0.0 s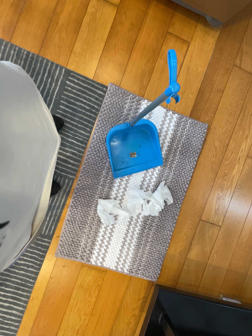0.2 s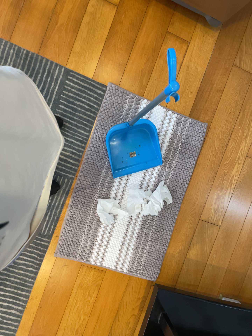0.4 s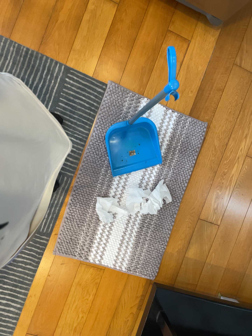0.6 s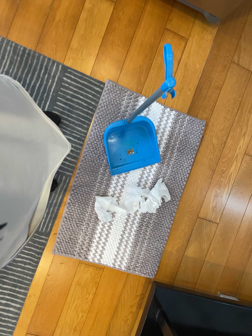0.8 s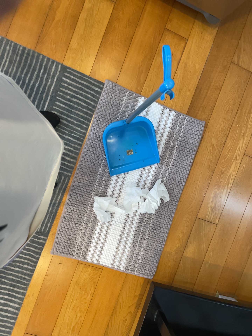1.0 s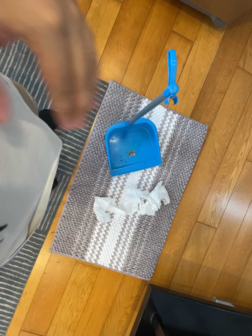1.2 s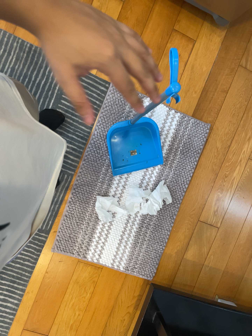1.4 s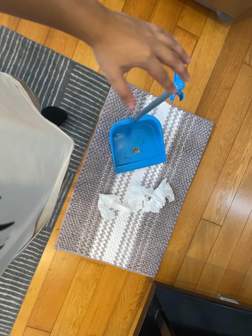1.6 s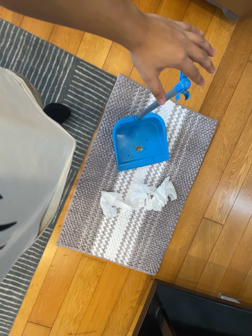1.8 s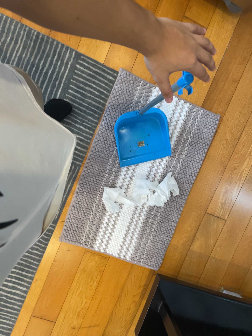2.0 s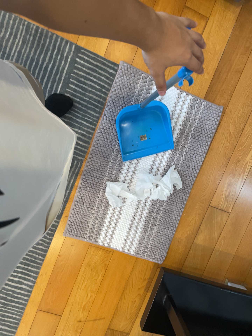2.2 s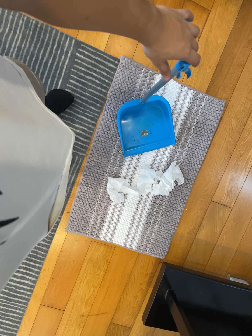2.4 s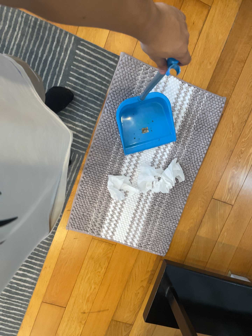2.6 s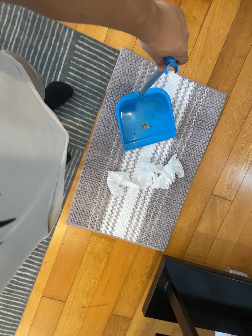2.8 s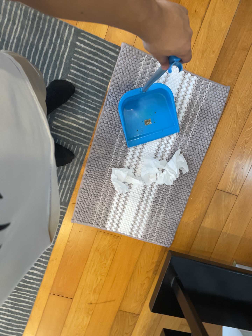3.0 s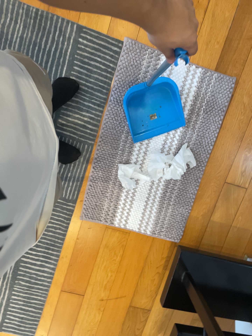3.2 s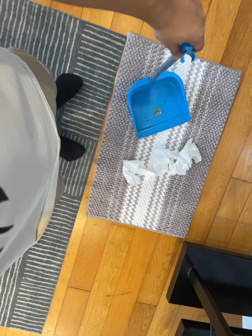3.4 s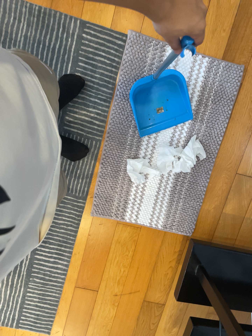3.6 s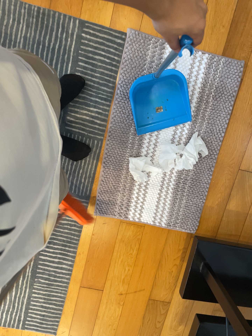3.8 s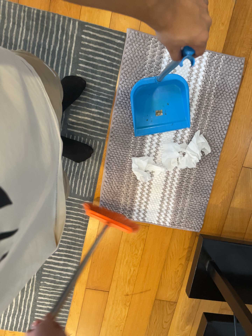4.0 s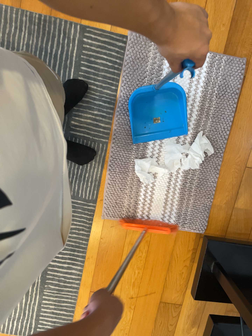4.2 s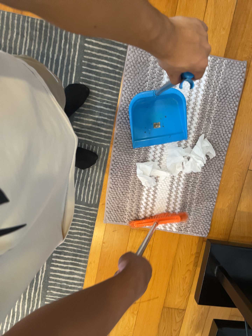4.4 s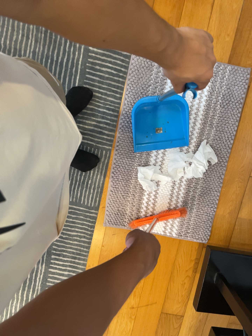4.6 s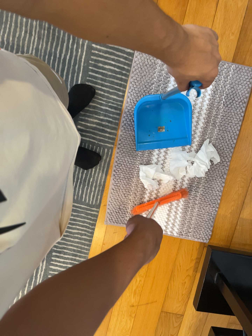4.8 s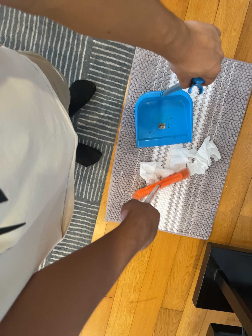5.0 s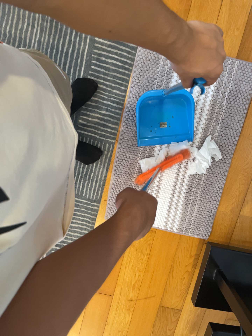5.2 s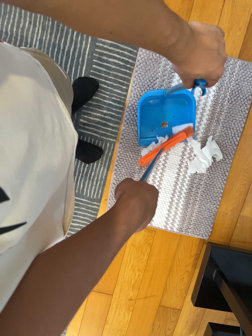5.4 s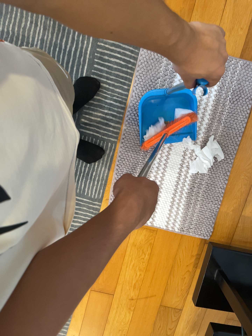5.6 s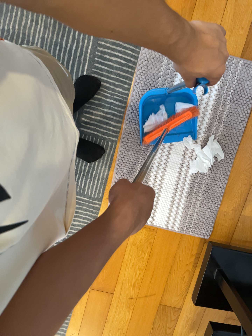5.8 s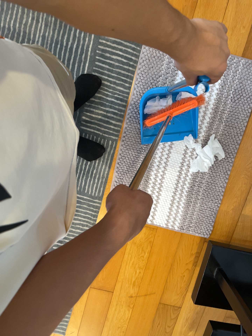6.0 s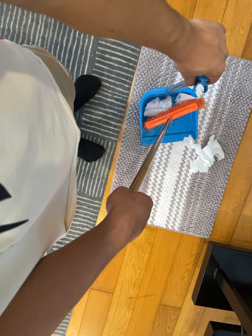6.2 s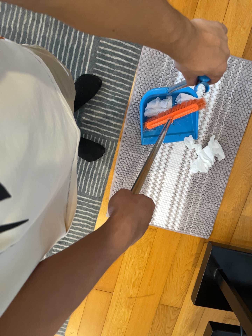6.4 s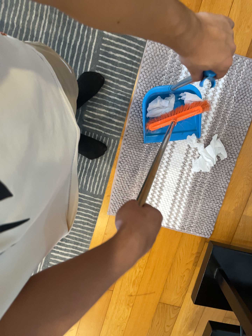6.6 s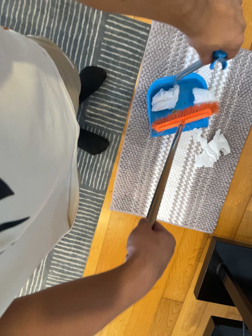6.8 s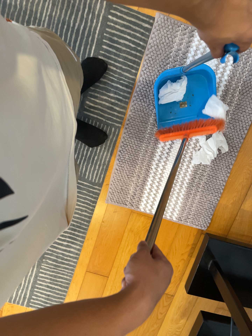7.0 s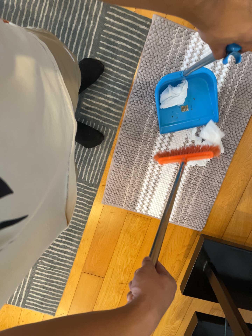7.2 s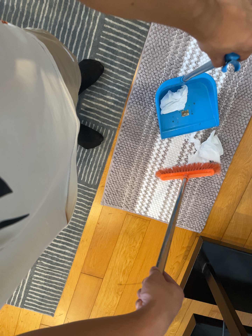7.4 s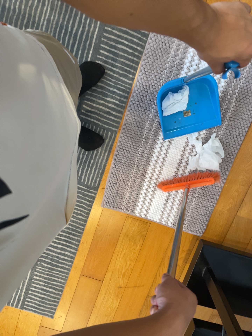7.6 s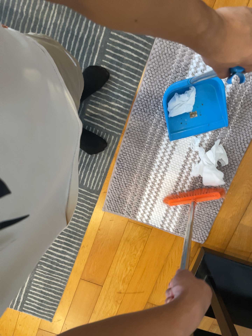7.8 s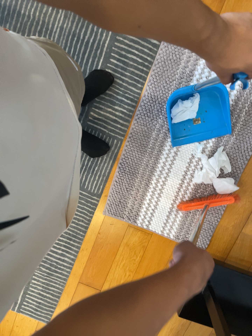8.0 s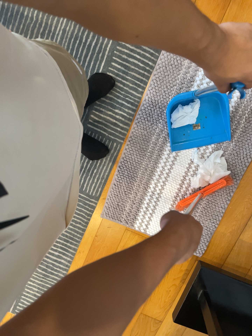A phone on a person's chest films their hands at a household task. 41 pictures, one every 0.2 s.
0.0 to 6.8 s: The camera swings to its left by about 10 degrees, and the scene slides to the right. It travels forward, about 6 cm, so what stands in front looms larger. Its aim tips toward the bottom of its view by about 10 degrees, and the scene shifts upward.
6.8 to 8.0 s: The camera travels to its right, about 7 cm.
The film runs forward here.
